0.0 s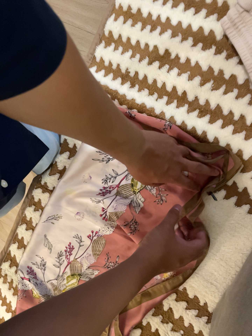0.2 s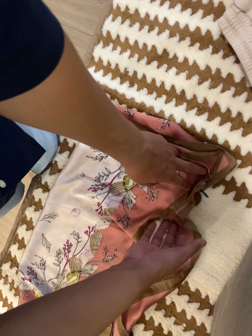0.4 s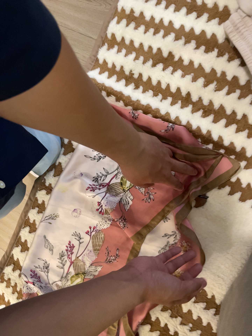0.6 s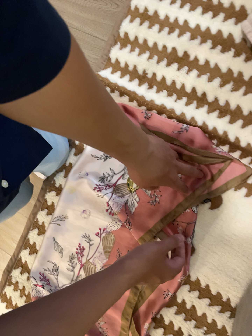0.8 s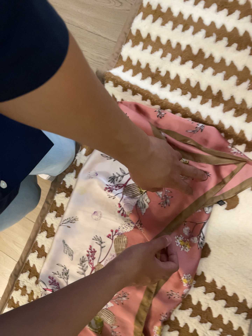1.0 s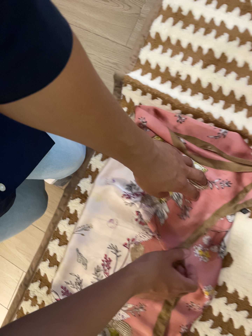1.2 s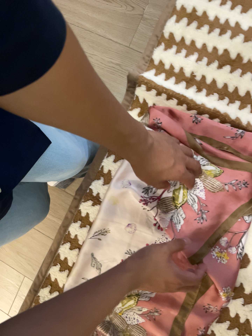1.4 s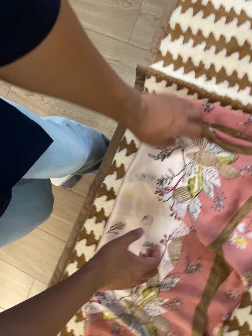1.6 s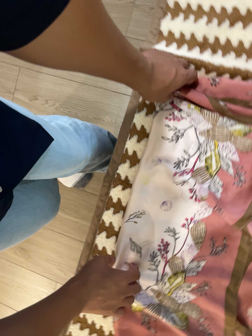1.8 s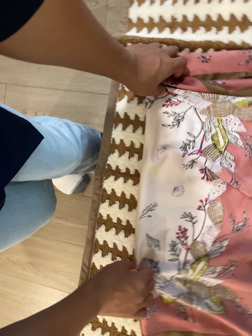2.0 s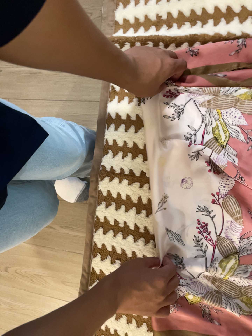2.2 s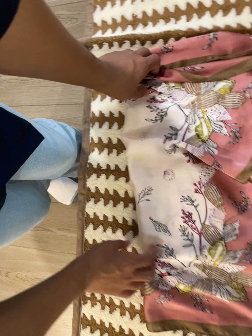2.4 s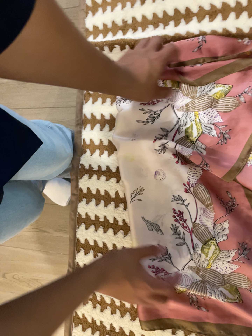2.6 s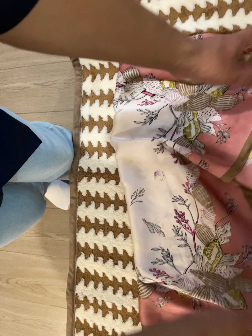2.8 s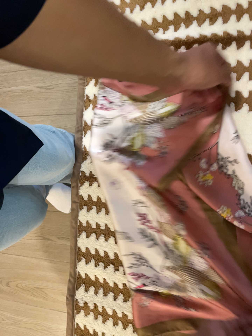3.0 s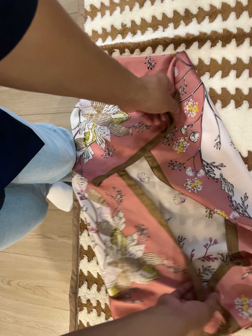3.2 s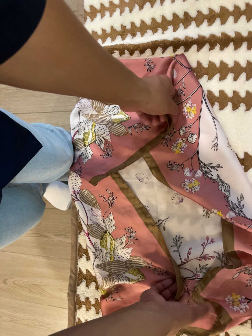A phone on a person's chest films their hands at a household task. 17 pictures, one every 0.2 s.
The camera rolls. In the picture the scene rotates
counterclockwise.
0.0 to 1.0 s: The camera travels to its left, about 16 cm.
1.0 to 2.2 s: The camera travels toward the bottom of its view, about 14 cm. It rolls about its line of sight by about 25 degrees, and the scene rotates counterclockwise.
2.2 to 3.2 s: The camera shifts only a little, or ends up much as it began.
The film runs backward here.
